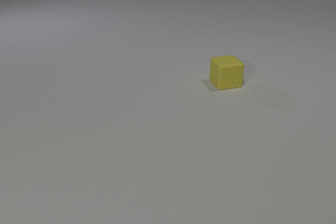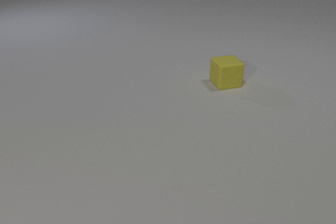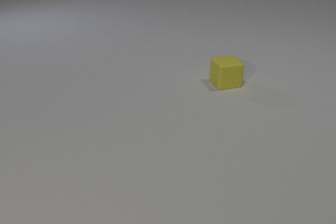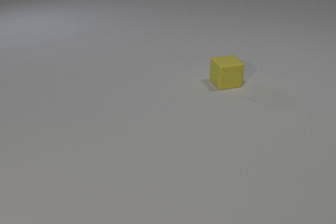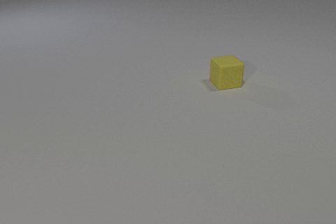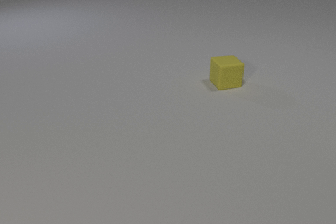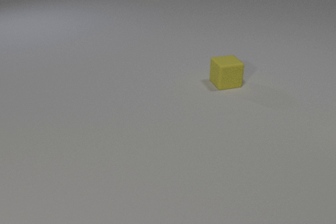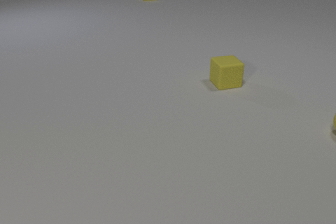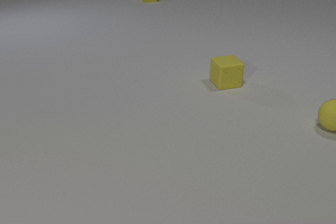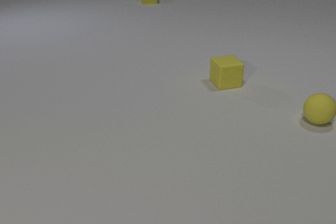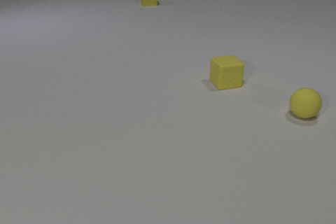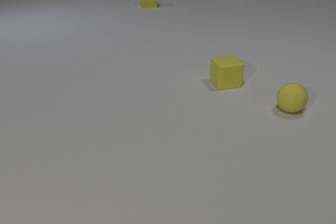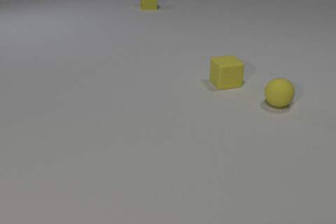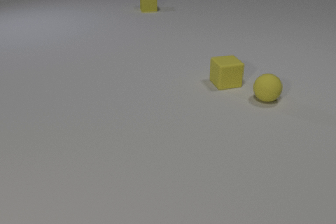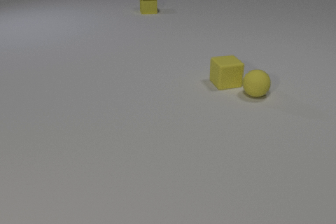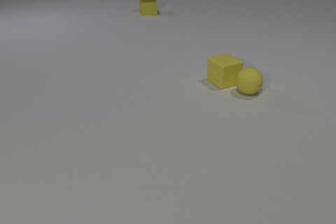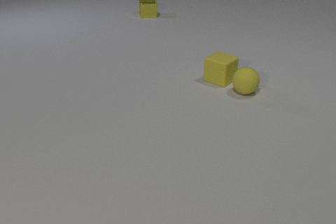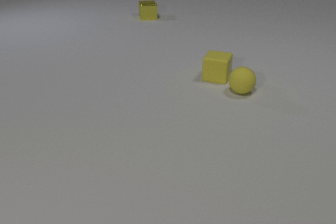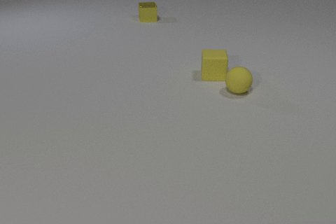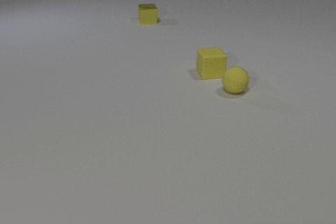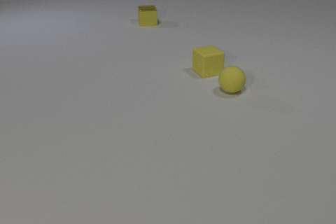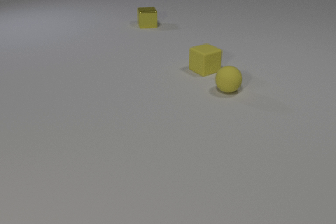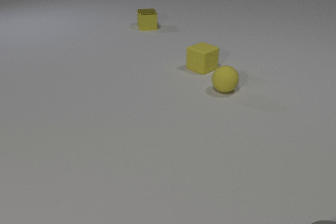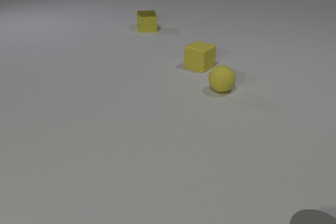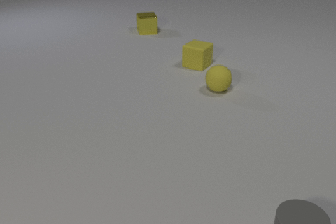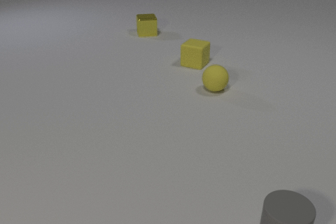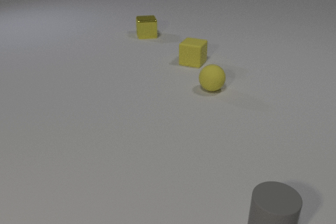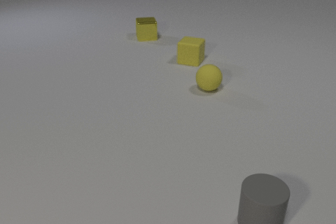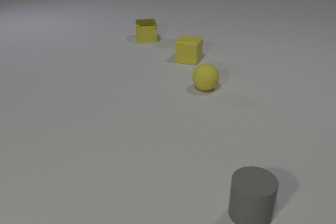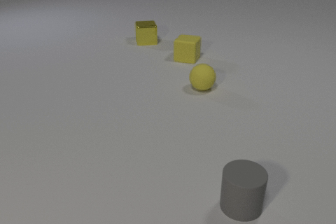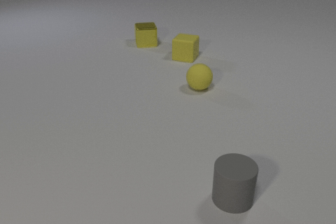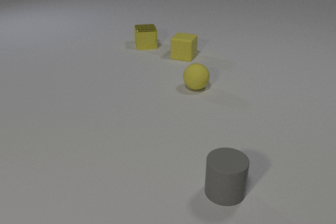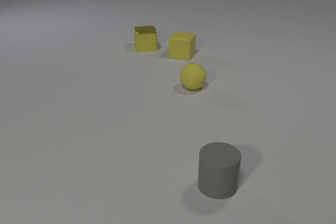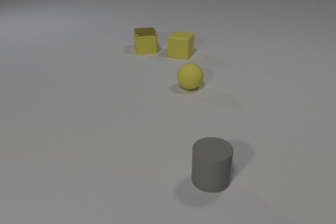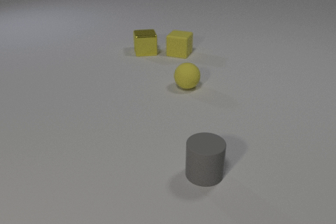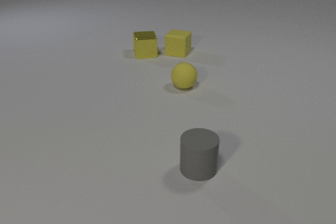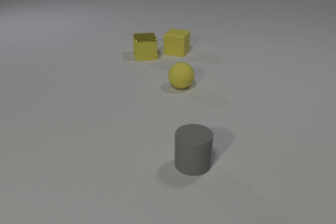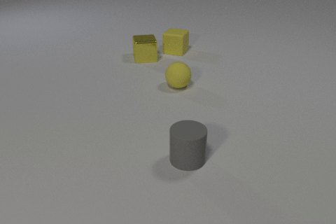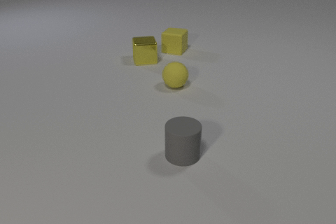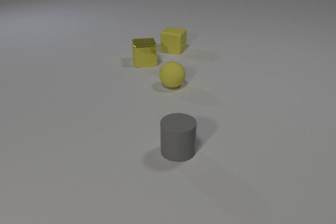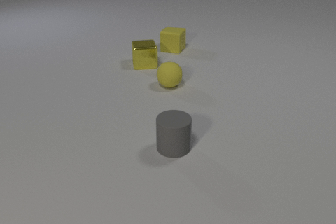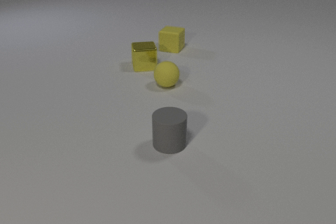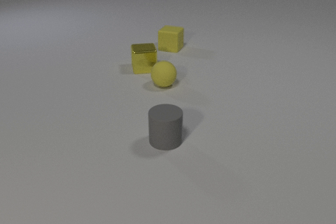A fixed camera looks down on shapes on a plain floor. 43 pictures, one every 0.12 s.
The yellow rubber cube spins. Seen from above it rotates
counterclockwise.
The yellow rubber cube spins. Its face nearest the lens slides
to the right.
0.00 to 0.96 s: The yellow rubber sphere comes in at the right edge, rolls to the left and away from the camera. The yellow metal cube comes in at the top edge, slides toward the camera.
0.96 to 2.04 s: The yellow rubber sphere rolls to the left and away from the camera. The yellow rubber cube slides away from the camera and to the left, spins so that its near face slides to the right, counterclockwise seen from above. The yellow metal cube slides toward the camera. The yellow rubber sphere and the yellow rubber cube collide.
2.04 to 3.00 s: The yellow rubber sphere rolls to the left. The yellow rubber cube slides away from the camera and to the left, spins so that its near face slides to the right, counterclockwise seen from above. The yellow metal cube slides toward the camera. The gray rubber cylinder comes in at the bottom edge, slides to the left and away from the camera.
3.00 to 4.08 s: The yellow rubber sphere rolls to the left. The yellow rubber cube slides away from the camera and to the left. The yellow metal cube slides toward the camera. The gray rubber cylinder slides to the left and away from the camera.
4.08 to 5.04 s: The yellow rubber sphere rolls to the left. The yellow rubber cube slides away from the camera and to the left. The yellow metal cube slides toward the camera. The gray rubber cylinder slides away from the camera and to the left.
What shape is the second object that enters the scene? sphere.
Are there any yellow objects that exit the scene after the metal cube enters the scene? no.
What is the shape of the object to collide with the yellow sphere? cube.
